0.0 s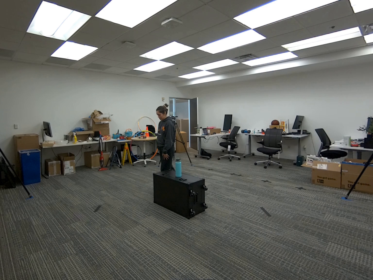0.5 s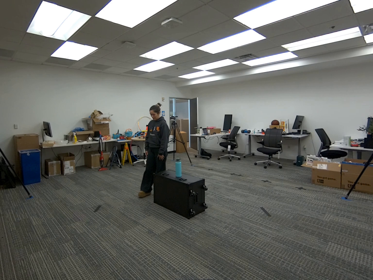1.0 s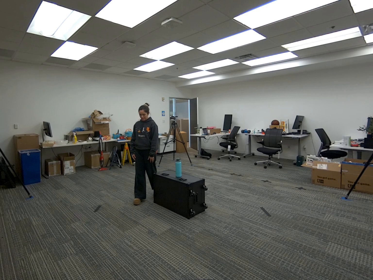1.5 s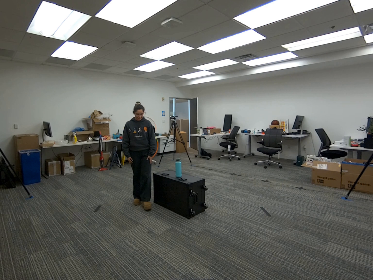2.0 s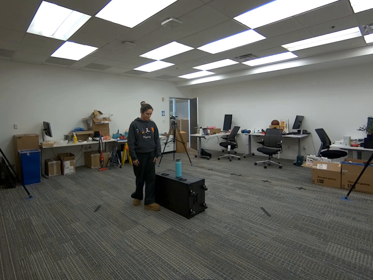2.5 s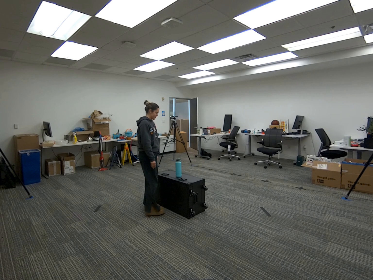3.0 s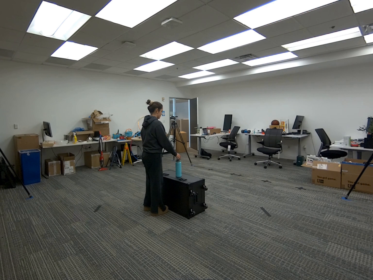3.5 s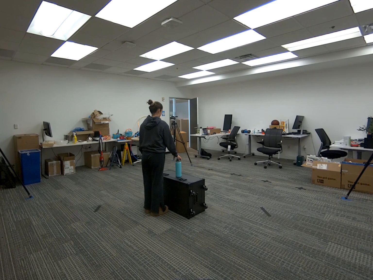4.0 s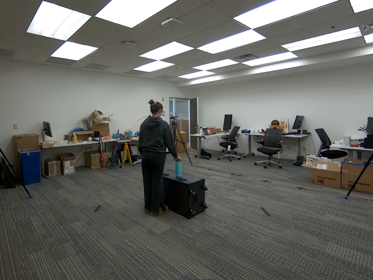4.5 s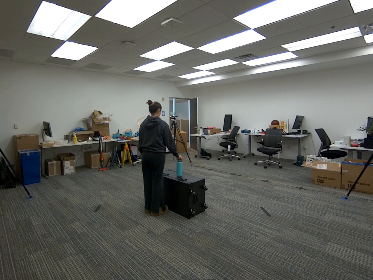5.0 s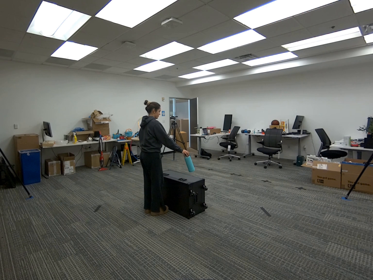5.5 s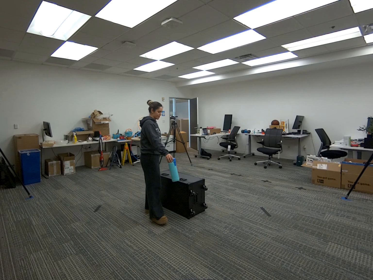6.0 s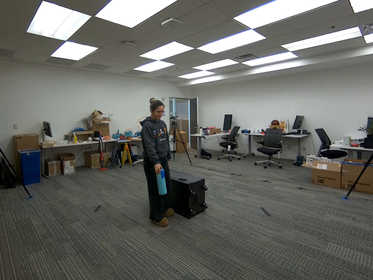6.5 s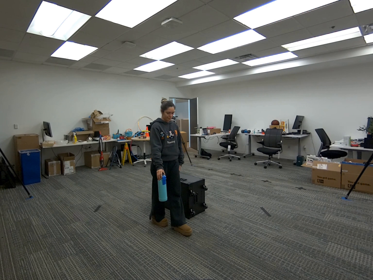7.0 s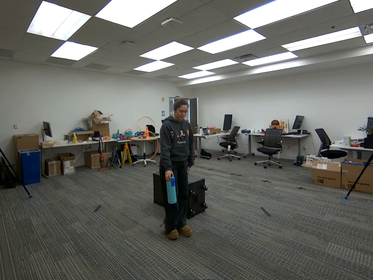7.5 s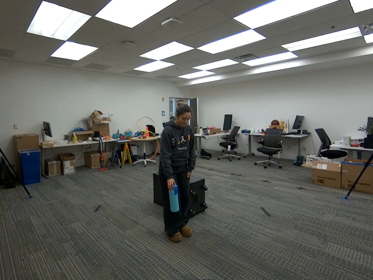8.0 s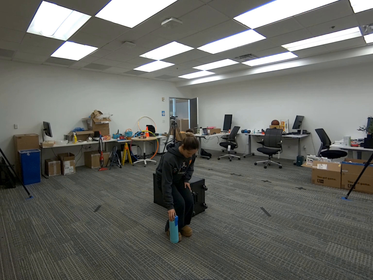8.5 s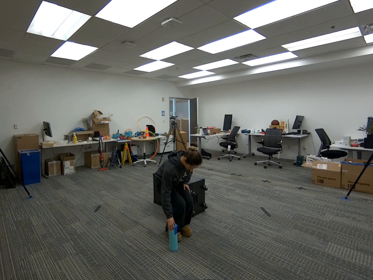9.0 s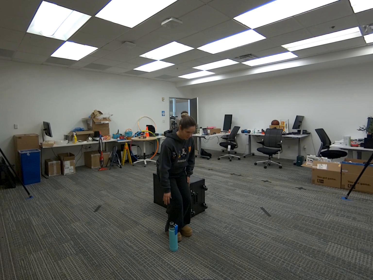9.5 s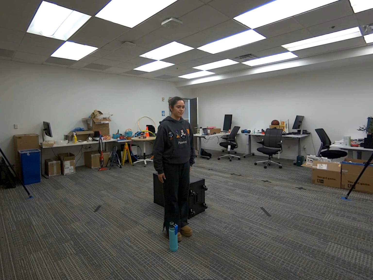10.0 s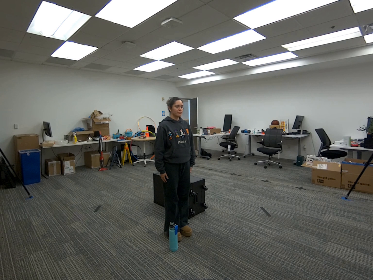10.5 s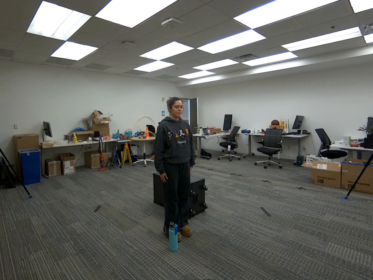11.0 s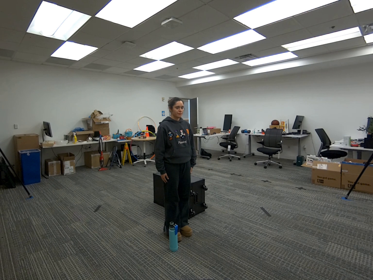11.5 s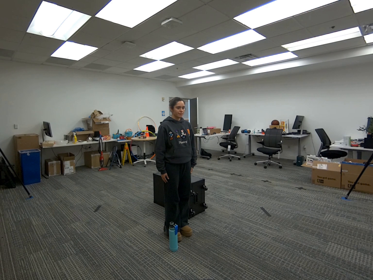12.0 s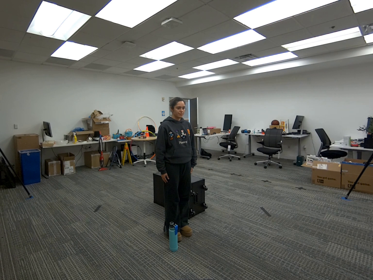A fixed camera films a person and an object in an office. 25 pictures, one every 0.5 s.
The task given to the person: Walk to the cyan water bottle on the G1 box. Pick up the bottle with your right hand, and place it on the ground.
